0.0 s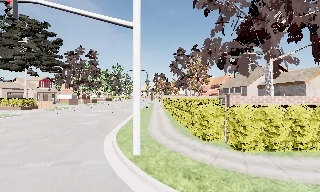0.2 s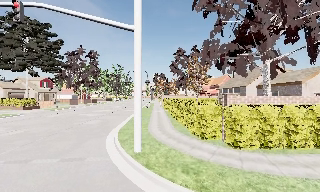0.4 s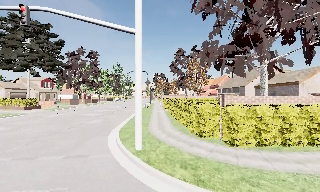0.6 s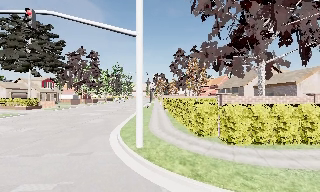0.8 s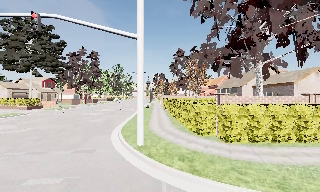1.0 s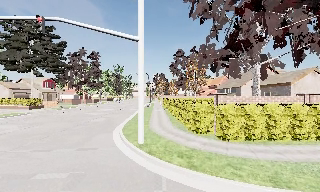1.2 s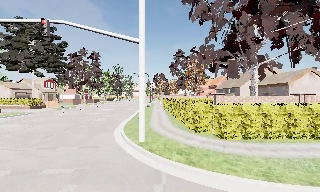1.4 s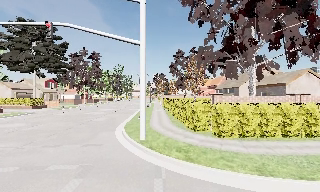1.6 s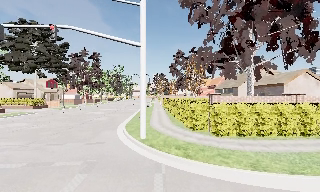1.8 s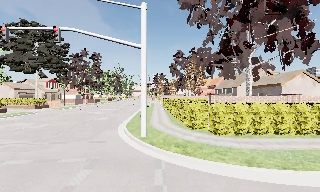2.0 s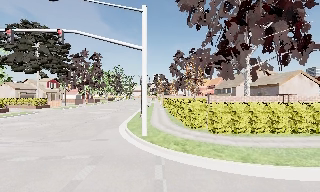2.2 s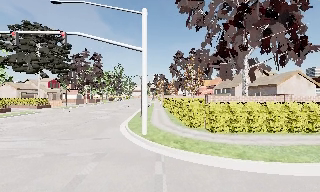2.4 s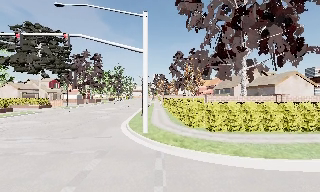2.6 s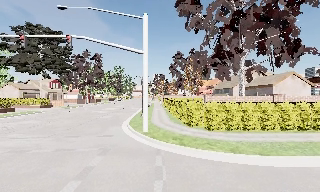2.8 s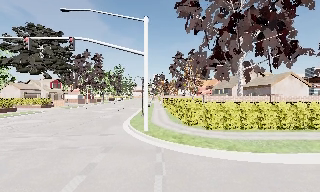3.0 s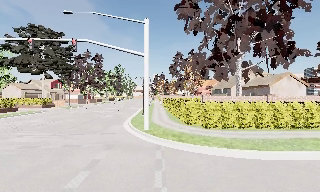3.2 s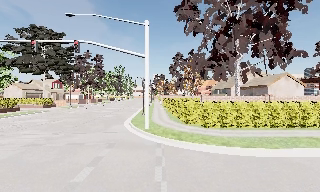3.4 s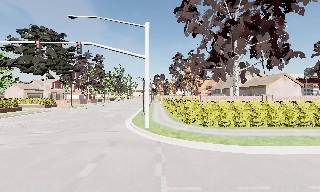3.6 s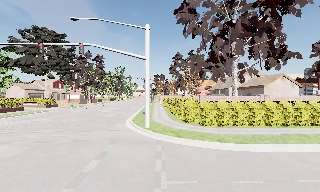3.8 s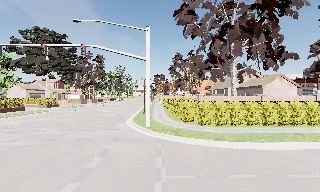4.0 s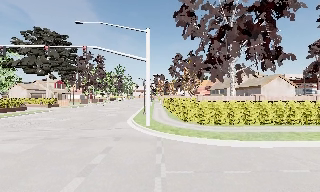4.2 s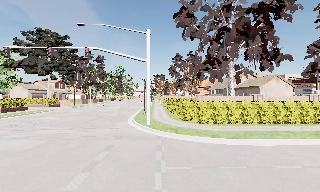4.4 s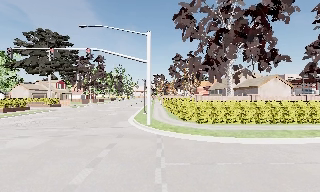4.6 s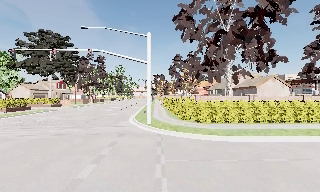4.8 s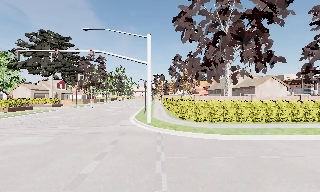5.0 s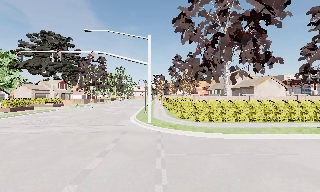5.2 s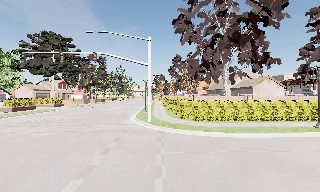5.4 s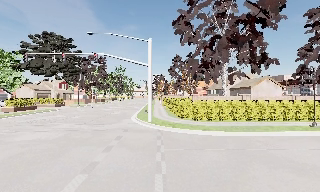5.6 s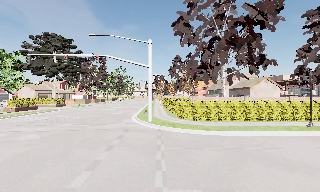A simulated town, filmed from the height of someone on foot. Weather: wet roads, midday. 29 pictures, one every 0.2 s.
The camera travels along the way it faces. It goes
backward.
0.0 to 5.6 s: The camera travels backward, about 9 m, so what stands in front gets smaller.
The film runs backward here.
